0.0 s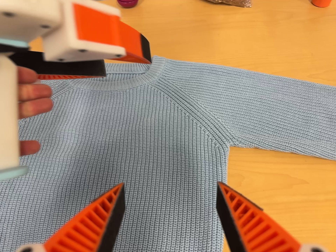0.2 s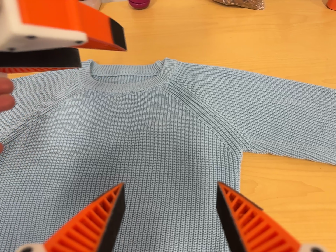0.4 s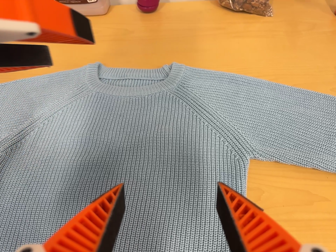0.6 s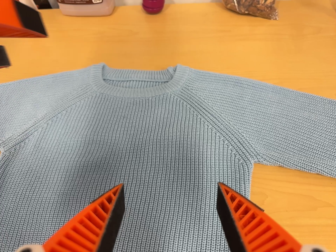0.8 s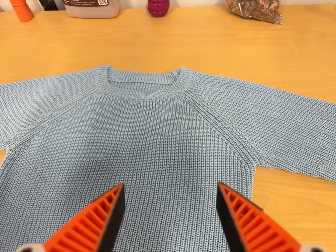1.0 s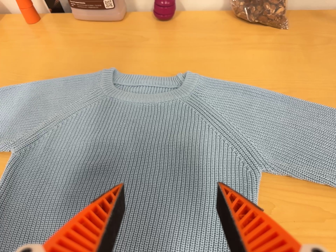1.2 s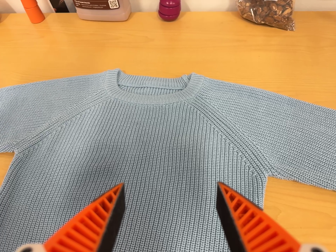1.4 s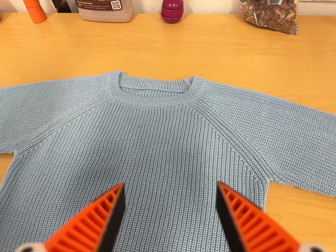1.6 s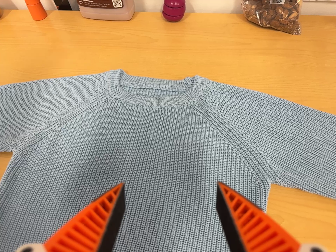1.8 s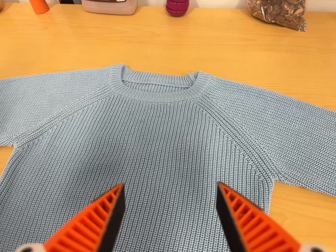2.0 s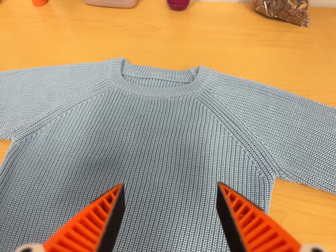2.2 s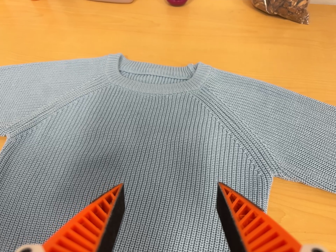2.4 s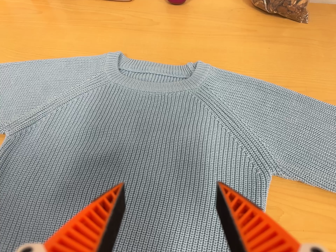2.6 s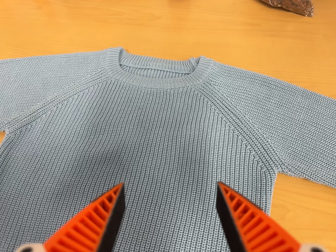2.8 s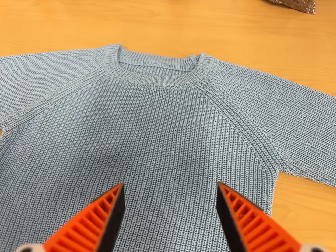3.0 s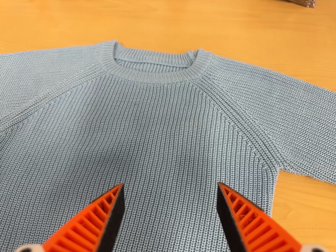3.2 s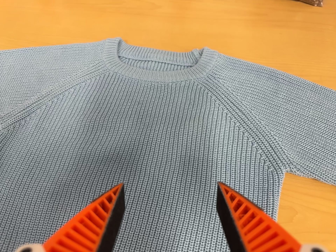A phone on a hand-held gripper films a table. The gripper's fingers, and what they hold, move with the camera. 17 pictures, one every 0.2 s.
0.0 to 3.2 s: The camera travels forward and to its left, about 7 cm, so what stands in front looms larger. It rolls about its line of sight by about 10 degrees, and the scene rotates clockwise.
The film runs forward here.
